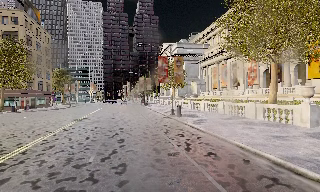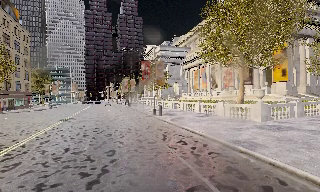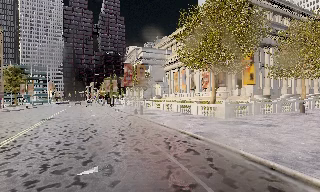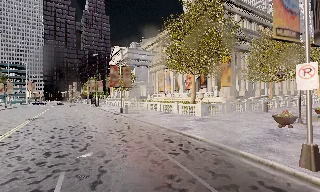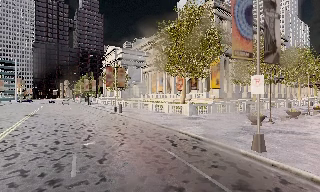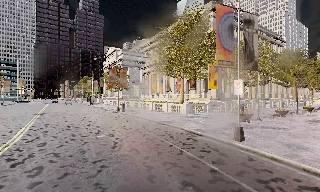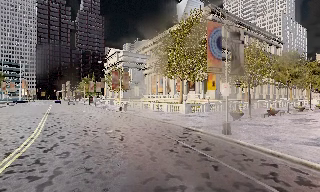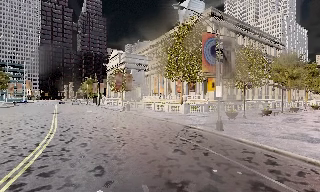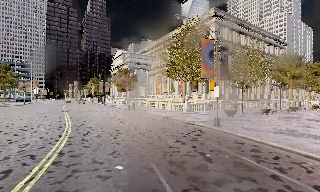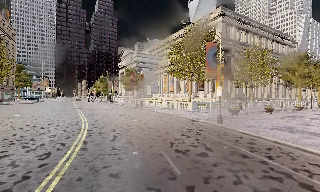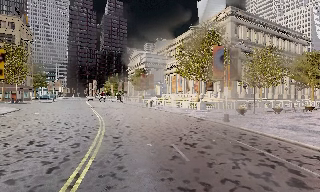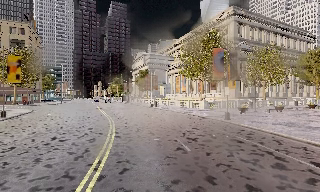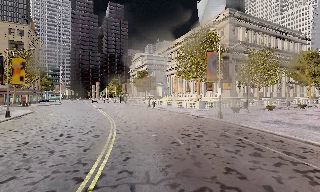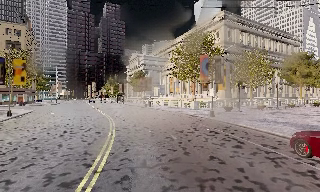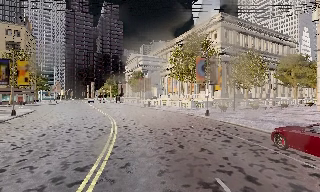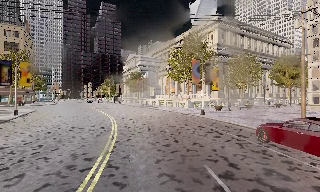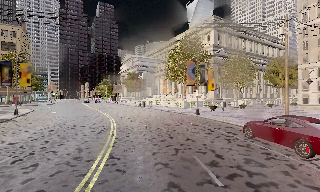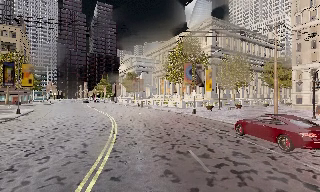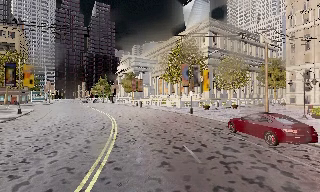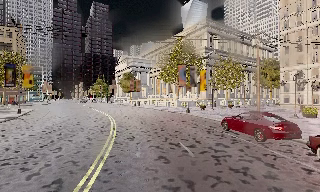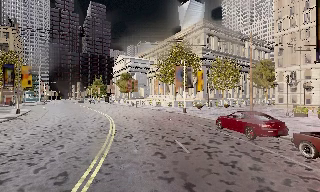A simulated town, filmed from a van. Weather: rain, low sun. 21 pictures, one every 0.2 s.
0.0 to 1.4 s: The camera pans to its right, which is clockwise from overhead, by about 20 degrees. It travels backward, about 11 m, so what stands in front gets smaller.
1.4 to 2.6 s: The camera travels backward, about 6 m, so what stands in front gets smaller.
2.6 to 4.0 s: The camera travels backward, about 5 m, so what stands in front gets smaller. It loses speed.
The film runs backward here.
